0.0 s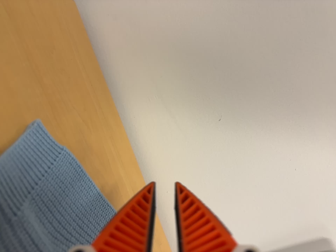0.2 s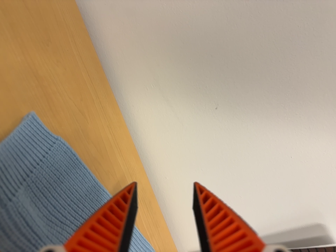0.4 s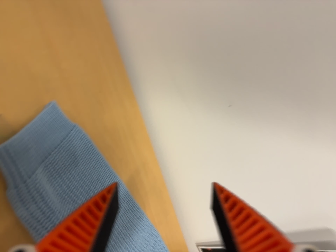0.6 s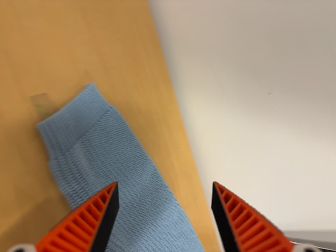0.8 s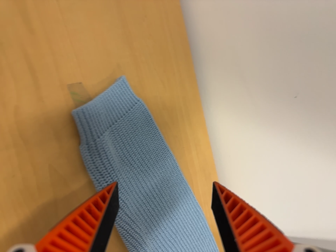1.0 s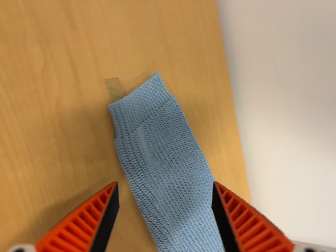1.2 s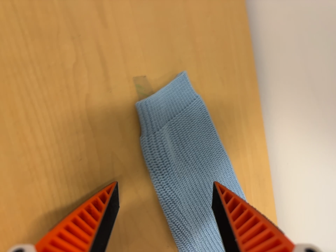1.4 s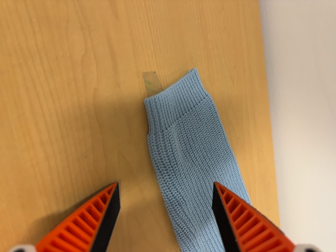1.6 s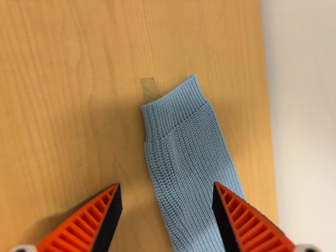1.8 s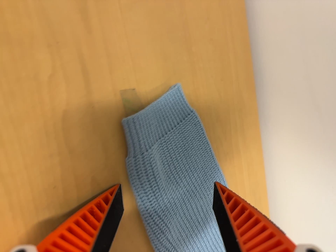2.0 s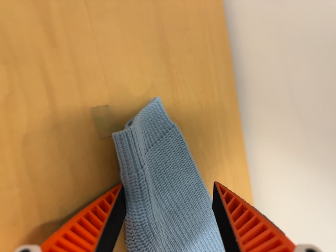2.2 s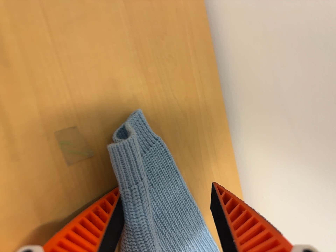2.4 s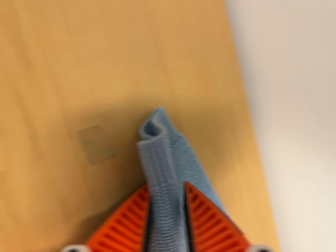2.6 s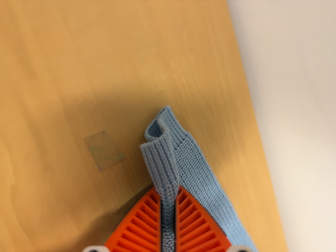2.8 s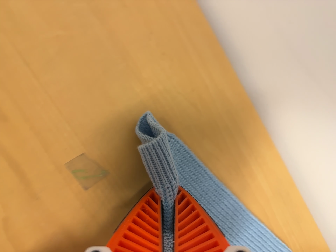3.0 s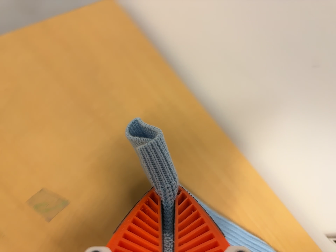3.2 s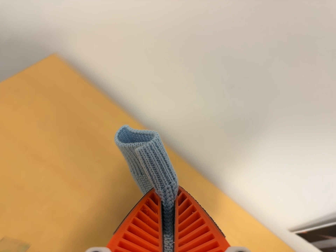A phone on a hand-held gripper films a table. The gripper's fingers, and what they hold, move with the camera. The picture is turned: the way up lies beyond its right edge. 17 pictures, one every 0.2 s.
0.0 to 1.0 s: The camera swings to its left by about 30 degrees, and the scene slides to the right. It travels backward, about 5 cm, so what stands in front gets smaller. Its aim tips toward the bottom of its view by about 10 degrees, and the scene shifts upward. It rolls about its line of sight by about 15 degrees, and the scene rotates clockwise.
1.0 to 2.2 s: The camera travels forward, about 8 cm, so what stands in front looms larger.
2.2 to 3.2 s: The camera travels to its right and backward, about 16 cm. It rolls about its line of sight by about 35 degrees, and the scene rotates counterclockwise.
The film runs forward here.
